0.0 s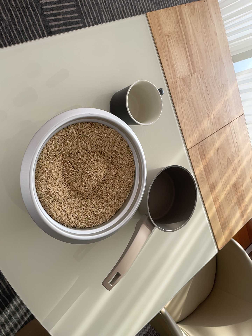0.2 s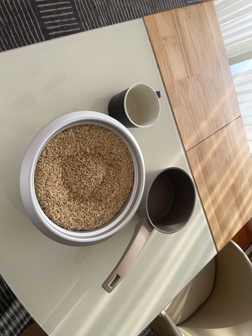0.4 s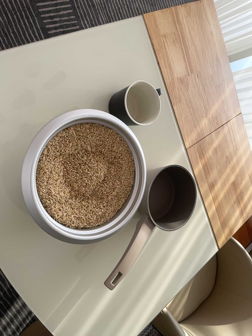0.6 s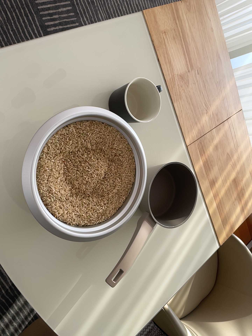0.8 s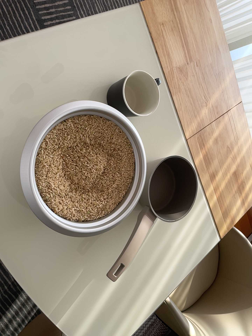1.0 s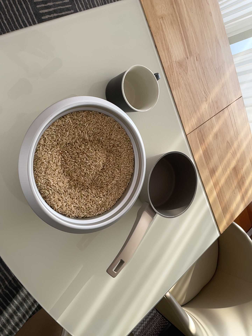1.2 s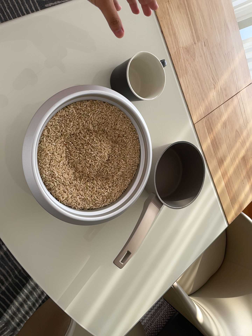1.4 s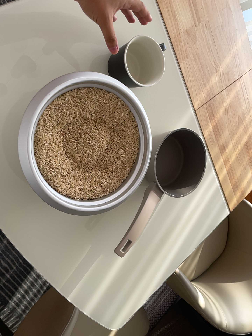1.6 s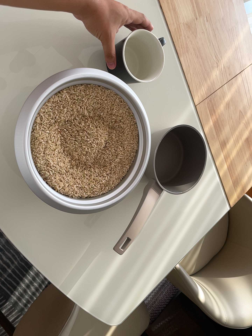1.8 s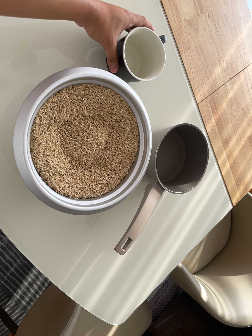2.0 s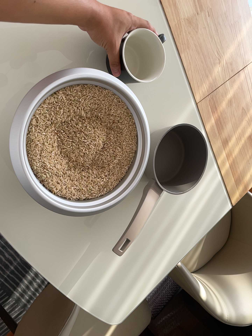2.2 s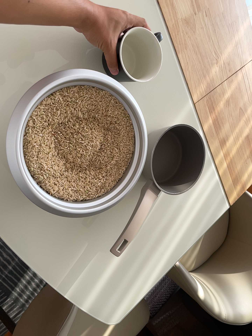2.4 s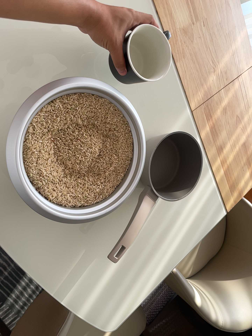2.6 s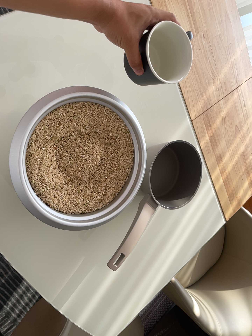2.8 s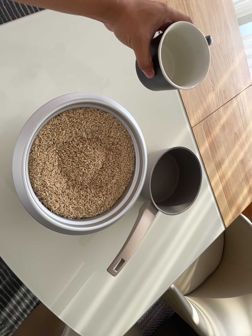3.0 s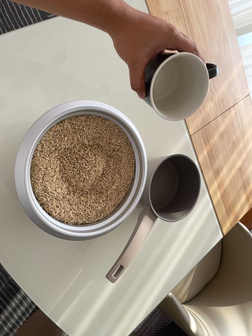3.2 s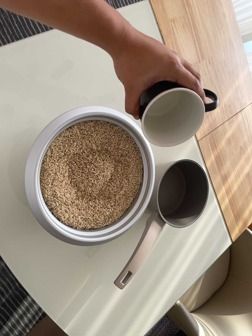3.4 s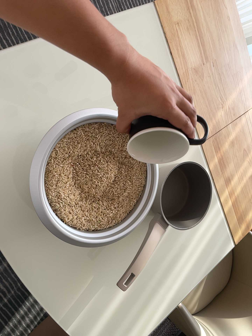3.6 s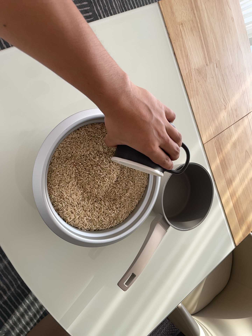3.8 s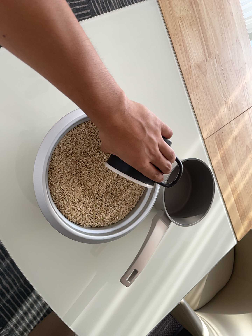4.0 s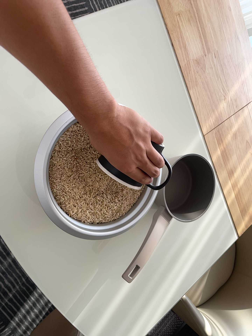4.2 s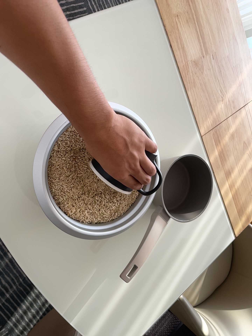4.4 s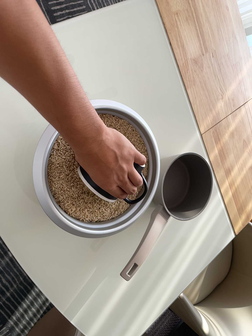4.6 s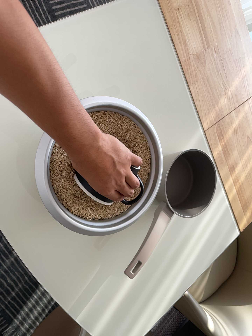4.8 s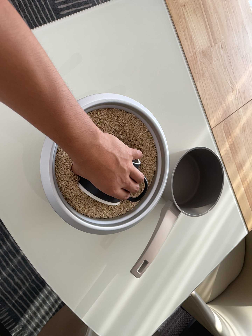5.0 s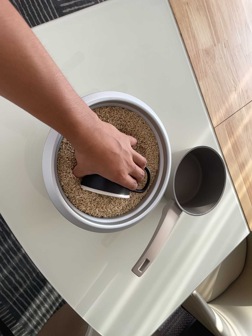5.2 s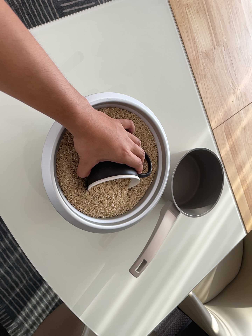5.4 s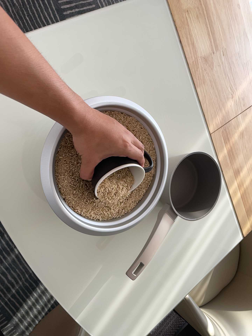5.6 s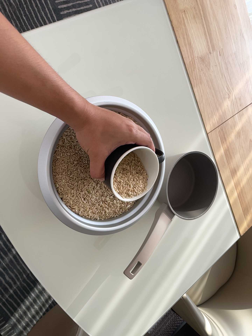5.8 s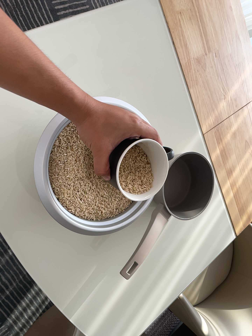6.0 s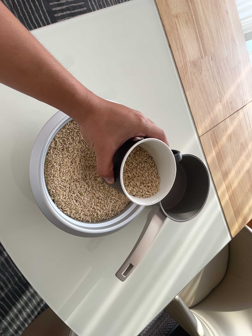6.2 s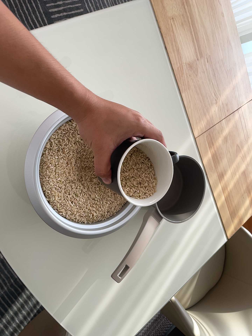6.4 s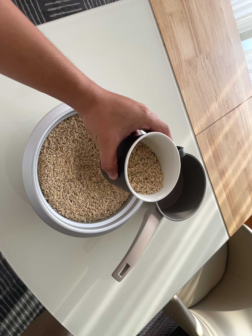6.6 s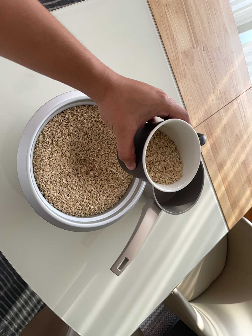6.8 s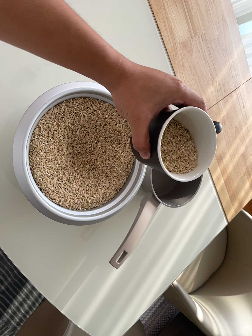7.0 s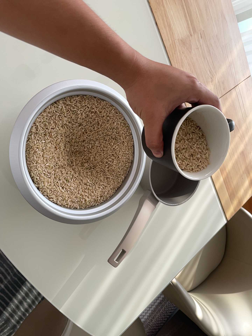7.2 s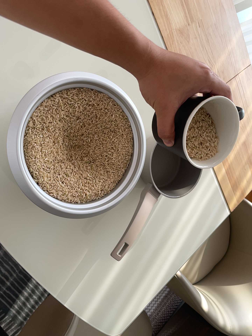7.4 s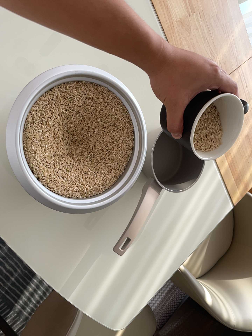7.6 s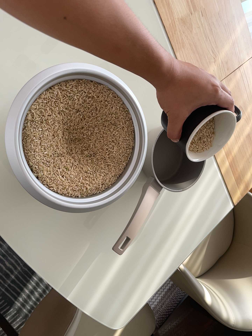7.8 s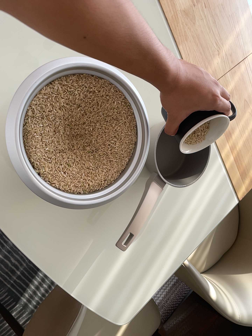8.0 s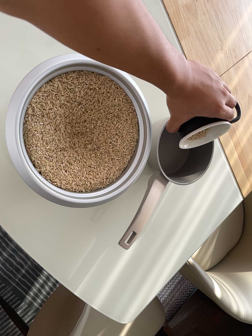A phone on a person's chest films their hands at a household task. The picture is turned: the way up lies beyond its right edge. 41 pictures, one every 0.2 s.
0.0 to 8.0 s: The camera's aim tips toward the bottom of its view by about 10 degrees, and the scene shifts upward.
The film runs forward here.
